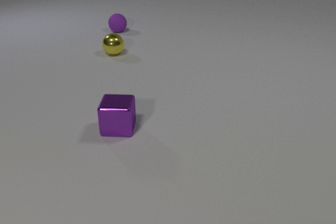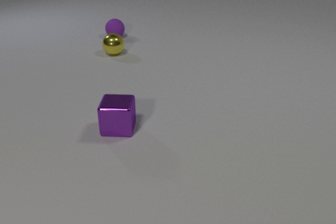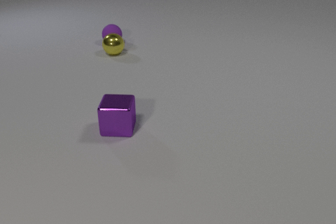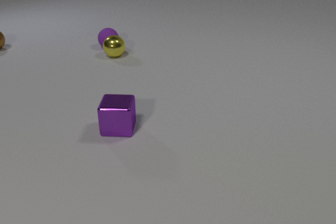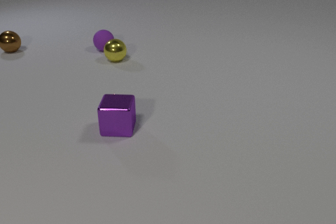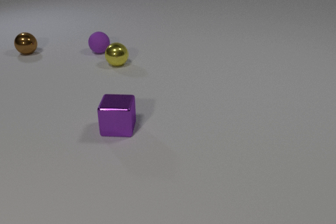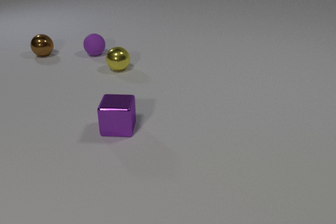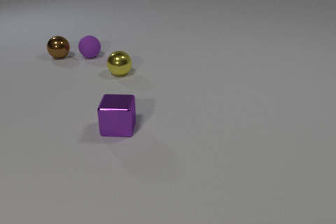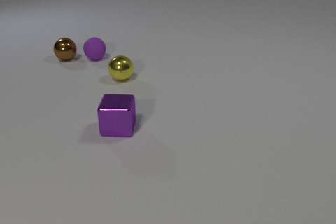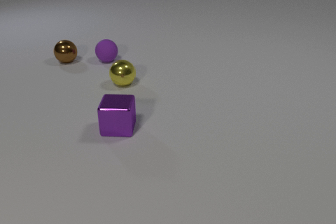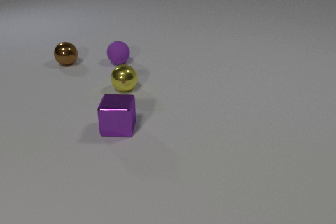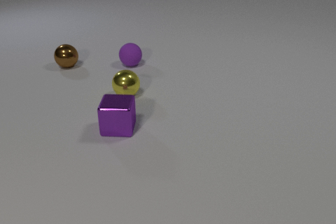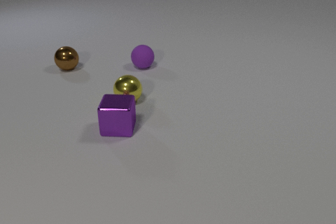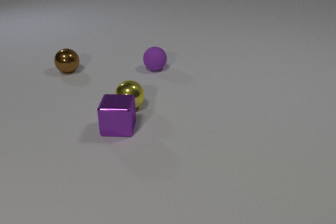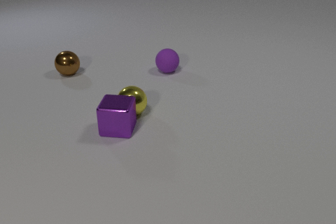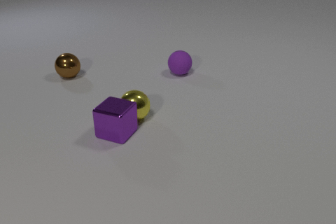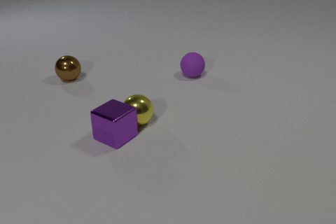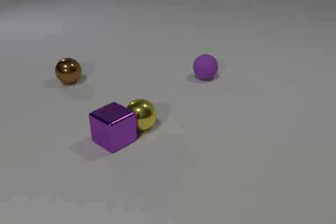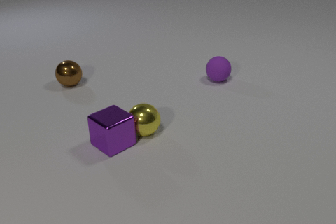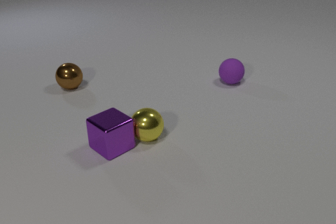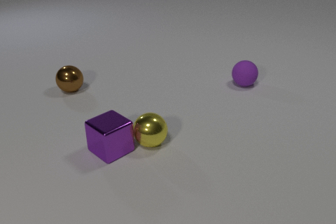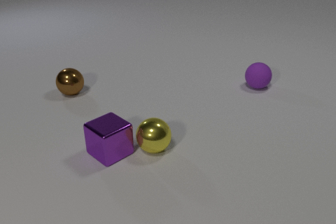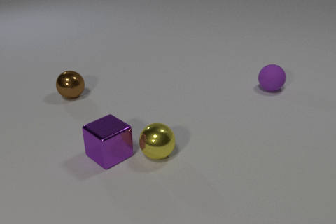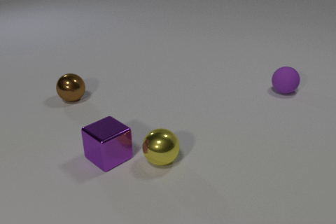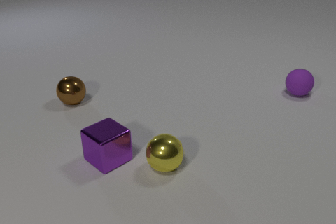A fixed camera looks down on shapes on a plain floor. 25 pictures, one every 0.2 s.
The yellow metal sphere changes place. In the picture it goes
toward the camera.
The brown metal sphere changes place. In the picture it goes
toward the camera.
0.0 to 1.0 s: The purple rubber sphere rolls toward the camera. The yellow metal sphere rolls toward the camera. The brown metal sphere comes in at the left edge, rolls to the right and toward the camera. The purple rubber sphere and the yellow metal sphere collide.
1.0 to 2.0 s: The purple rubber sphere rolls toward the camera and to the right. The yellow metal sphere rolls toward the camera. The brown metal sphere rolls toward the camera and to the right. The purple rubber sphere and the brown metal sphere collide.
2.0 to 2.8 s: The purple rubber sphere rolls to the right and toward the camera. The yellow metal sphere rolls toward the camera. The brown metal sphere rolls toward the camera. The yellow metal sphere and the purple metal cube collide.
2.8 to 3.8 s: The purple rubber sphere rolls to the right. The yellow metal sphere rolls toward the camera. The brown metal sphere rolls toward the camera. The purple metal cube slides toward the camera, spins so that its near face slides to the left, clockwise seen from above.
3.8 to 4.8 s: The purple rubber sphere rolls to the right. The yellow metal sphere rolls toward the camera. The brown metal sphere rolls toward the camera. The purple metal cube slides toward the camera.
Are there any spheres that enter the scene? yes.
How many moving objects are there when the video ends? 4.
Are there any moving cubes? yes.
